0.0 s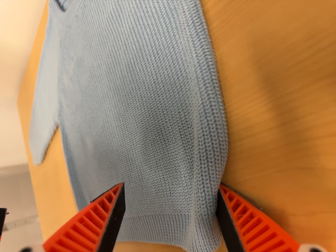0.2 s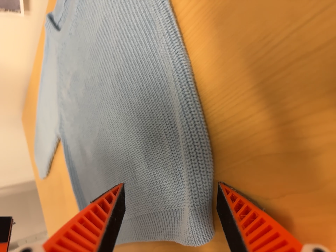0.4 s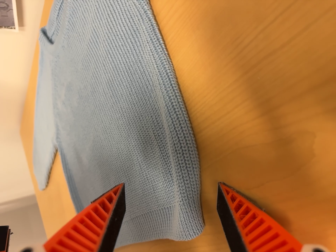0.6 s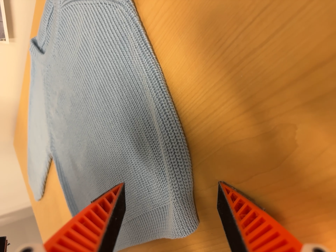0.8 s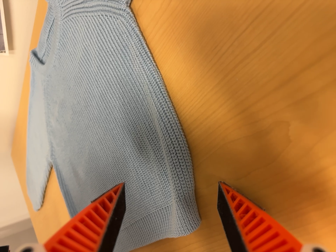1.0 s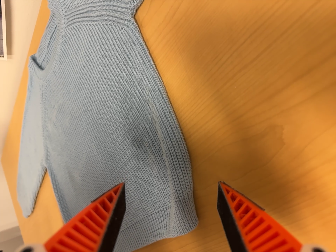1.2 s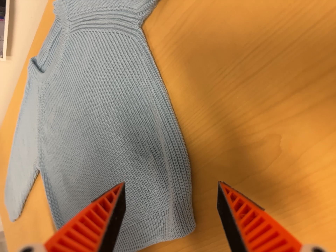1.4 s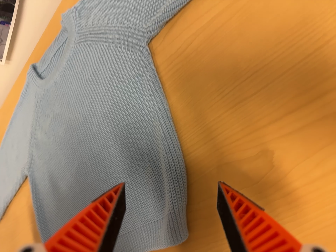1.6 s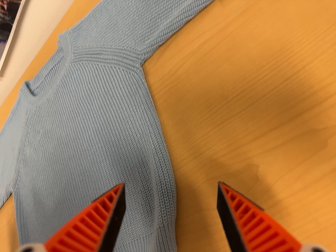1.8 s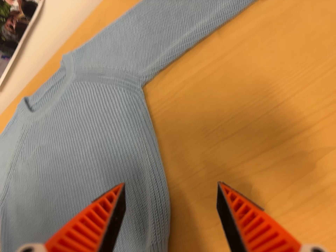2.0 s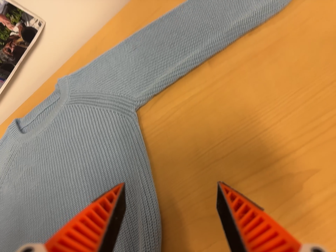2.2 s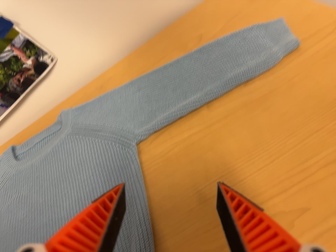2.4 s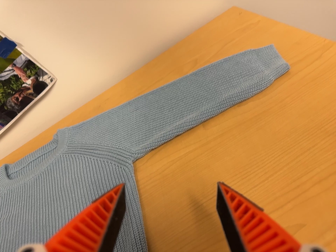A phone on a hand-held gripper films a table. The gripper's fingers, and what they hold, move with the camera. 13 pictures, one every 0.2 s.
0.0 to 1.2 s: The camera travels backward, about 9 cm, so what stands in front gets smaller. Its aim tips toward the top of its view by about 10 degrees, and the scene shifts downward.
1.2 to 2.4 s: The camera pans to its right by about 15 degrees. It travels backward, to its left and toward the bottom of its view, about 12 cm. Its aim tips toward the top of its view by about 40 degrees, and the scene shifts downward. It rolls about its line of sight by about 15 degrees, and the scene rotates clockwise.
The film runs backward here.
